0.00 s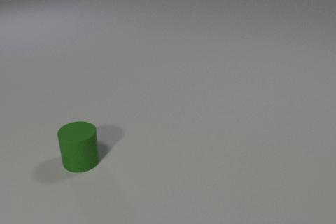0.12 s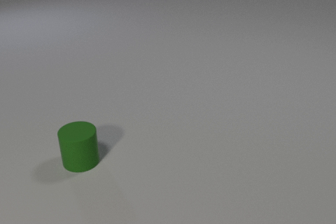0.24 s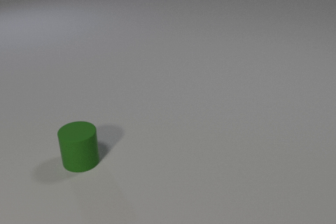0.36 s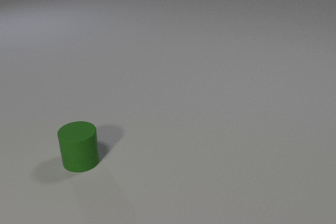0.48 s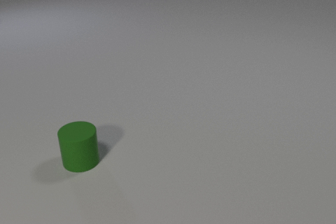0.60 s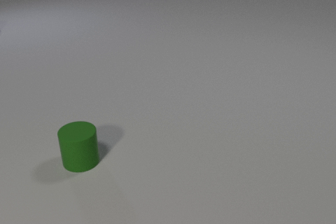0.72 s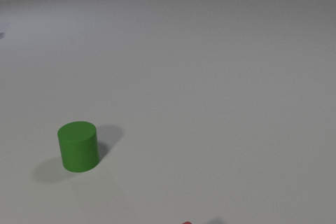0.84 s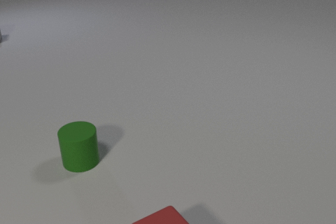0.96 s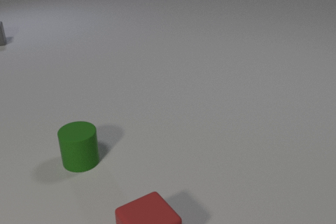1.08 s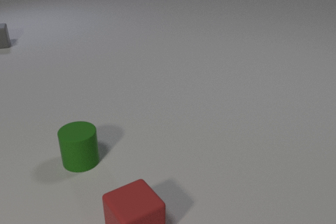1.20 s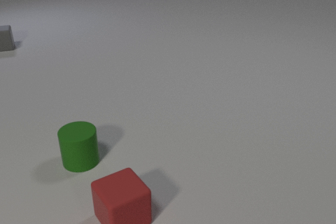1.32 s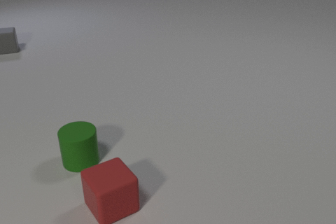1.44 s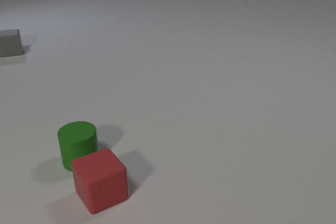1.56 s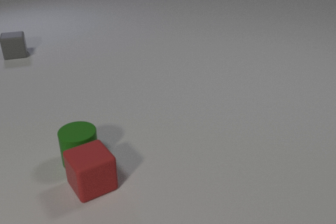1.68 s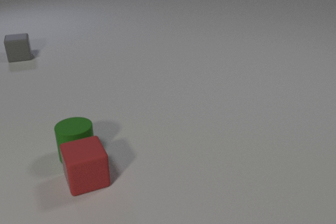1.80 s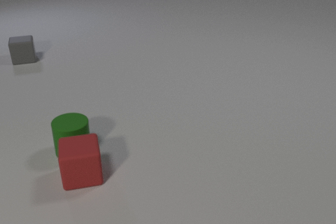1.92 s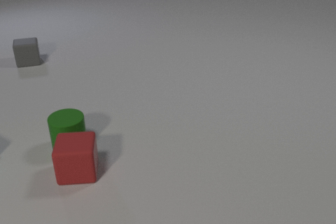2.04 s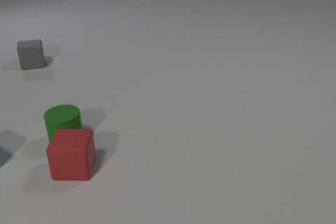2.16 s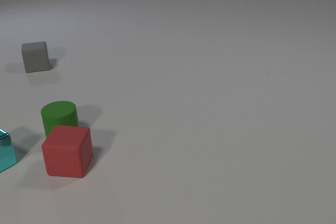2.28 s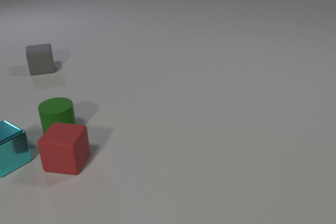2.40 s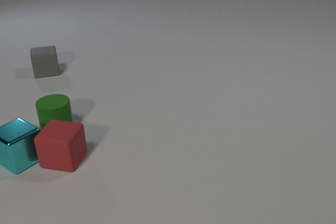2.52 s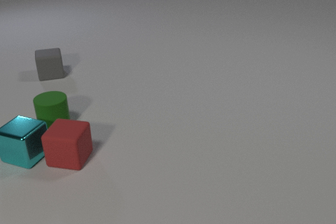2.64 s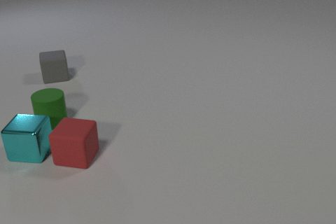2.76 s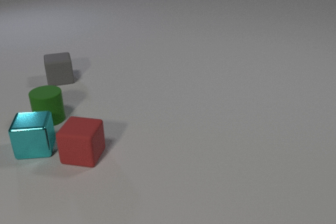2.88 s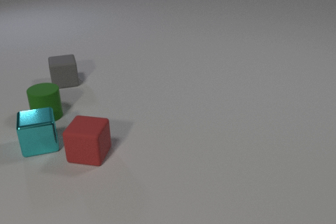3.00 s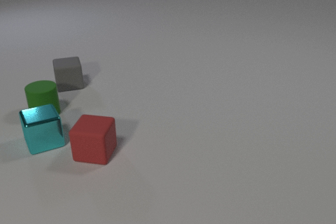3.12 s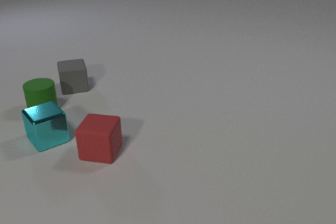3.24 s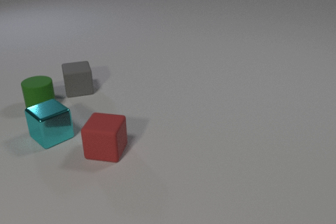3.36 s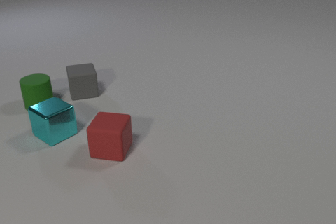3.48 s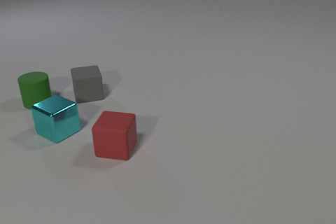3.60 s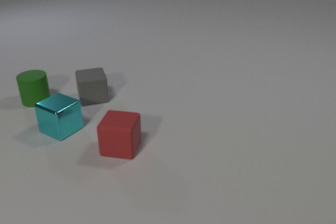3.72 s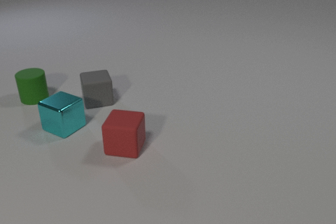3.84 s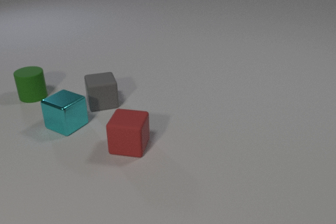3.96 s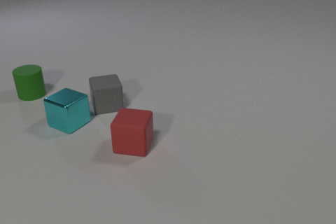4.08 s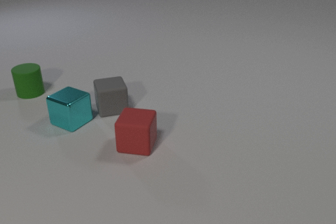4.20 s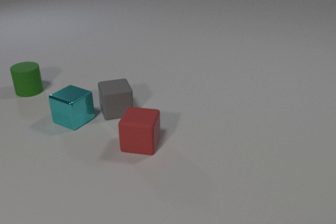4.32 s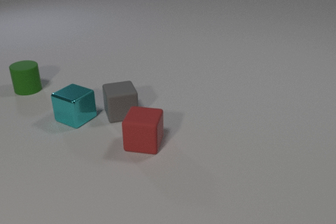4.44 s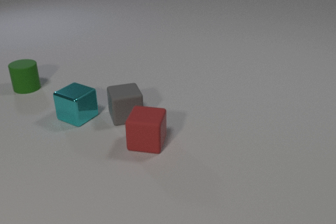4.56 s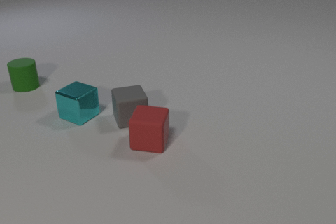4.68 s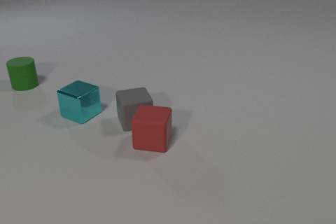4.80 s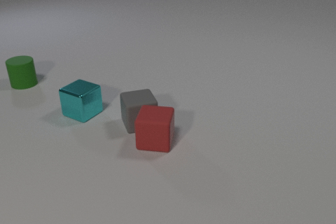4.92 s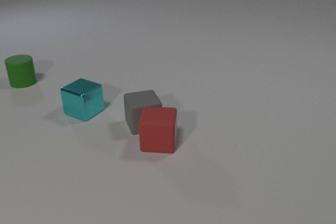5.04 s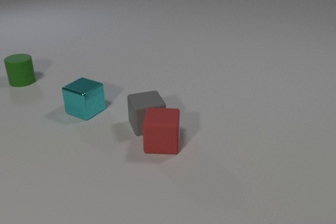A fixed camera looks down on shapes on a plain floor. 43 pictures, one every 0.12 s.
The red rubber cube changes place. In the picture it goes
away from the camera.
The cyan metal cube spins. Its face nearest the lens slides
to the right.
0.00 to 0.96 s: The red rubber cube comes in at the bottom edge, slides away from the camera and to the left. The gray rubber cube comes in at the left edge, slides toward the camera.
0.96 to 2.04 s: The red rubber cube slides away from the camera and to the left, spins clockwise seen from above by about 30 degrees, its near face sliding to the left. The green rubber cylinder slides away from the camera. The gray rubber cube slides toward the camera and to the right. The red rubber cube and the green rubber cylinder collide.
2.04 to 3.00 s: The red rubber cube slides away from the camera and to the right. The green rubber cylinder slides away from the camera. The cyan metal cube slides to the right, spins counterclockwise seen from above by about 60 degrees, its near face sliding to the right. The gray rubber cube slides toward the camera and to the right. The red rubber cube and the cyan metal cube collide.
3.00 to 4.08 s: The red rubber cube slides to the right. The green rubber cylinder slides away from the camera. The cyan metal cube slides away from the camera and to the right, spins so that its near face slides to the right, counterclockwise seen from above. The gray rubber cube slides toward the camera and to the right.
4.08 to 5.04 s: The red rubber cube slides to the right. The green rubber cylinder slides away from the camera. The cyan metal cube slides away from the camera and to the right. The gray rubber cube slides toward the camera and to the right. The red rubber cube and the gray rubber cube collide.
What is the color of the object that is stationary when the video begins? green.
How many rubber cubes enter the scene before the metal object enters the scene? 2.
Are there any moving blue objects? no.
